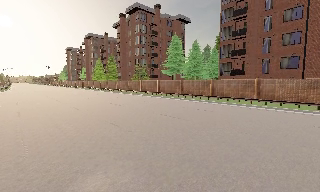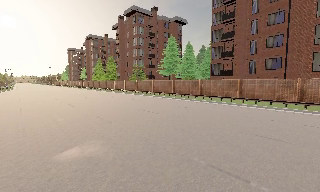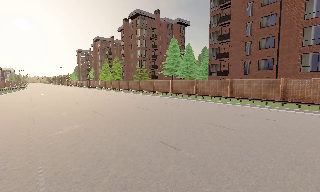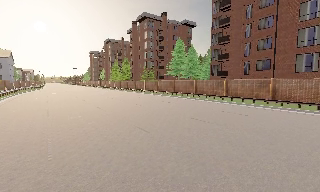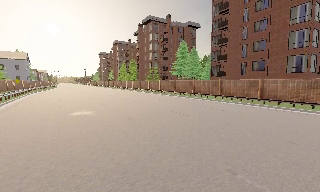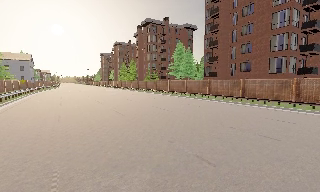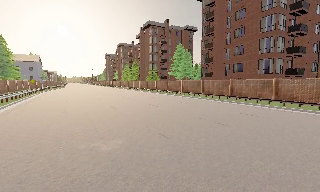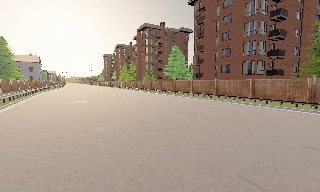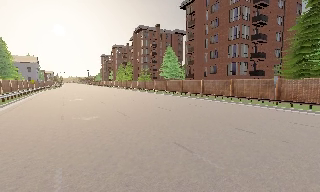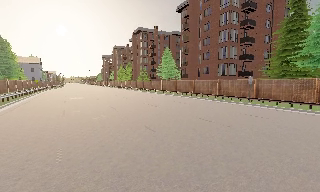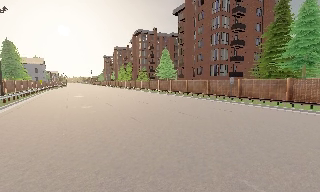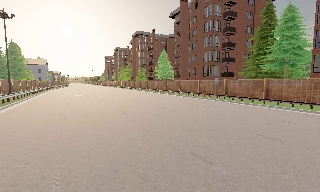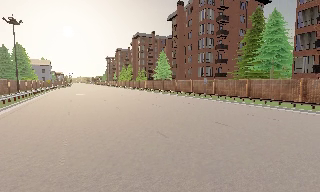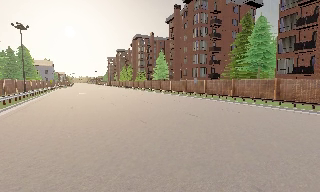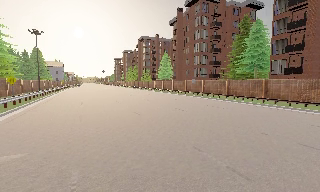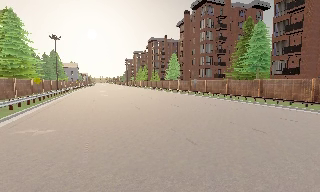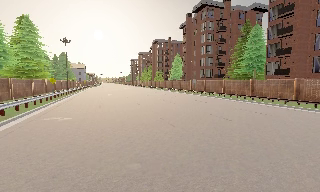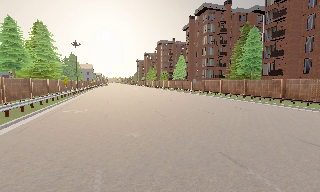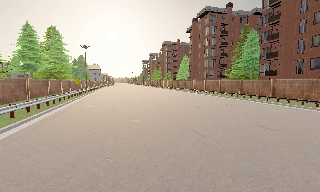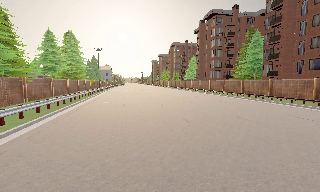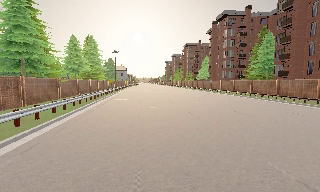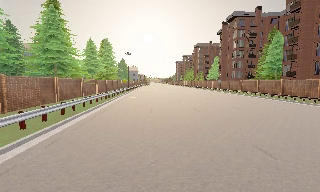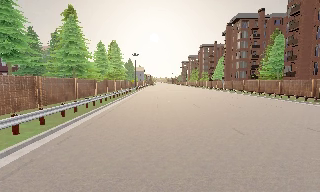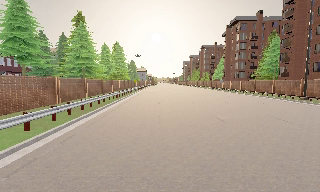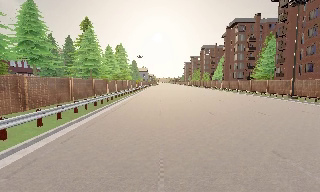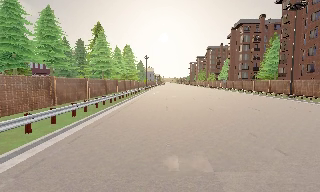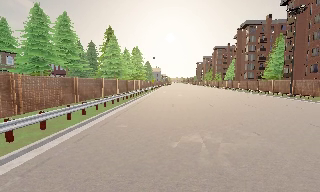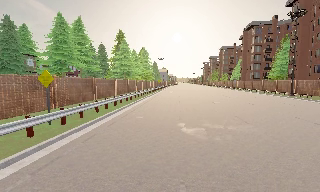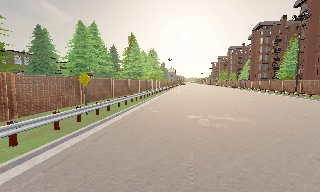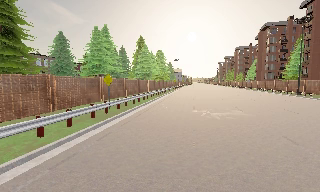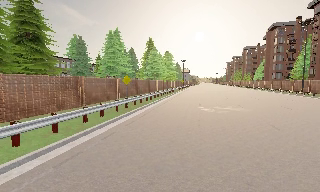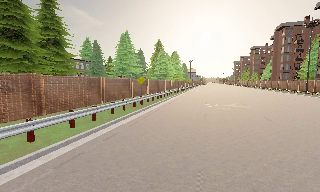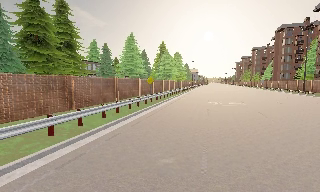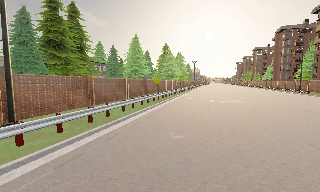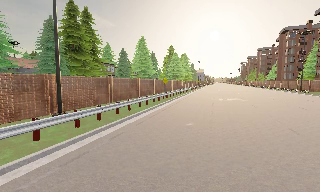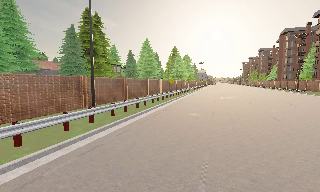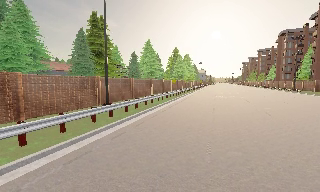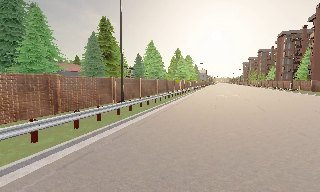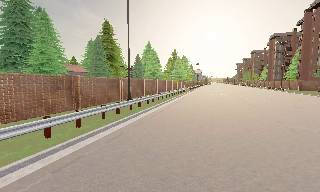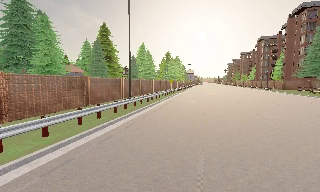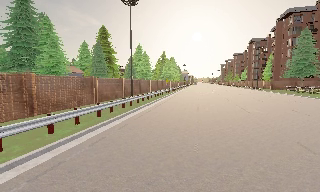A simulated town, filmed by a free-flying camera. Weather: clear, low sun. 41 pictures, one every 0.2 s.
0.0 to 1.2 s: The camera pans to its left, which is counterclockwise from overhead, by about 15 degrees. It travels backward and to its right, about 14 m, so what stands in front gets smaller.
1.2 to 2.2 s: The camera travels backward and to its right, about 12 m, so what stands in front gets smaller.
2.2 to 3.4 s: The camera pans to its left, which is counterclockwise from overhead, by about 10 degrees. It travels backward and to its right, about 14 m, so what stands in front gets smaller.
3.4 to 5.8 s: The camera swings to its left by about 30 degrees, and the scene slides to the right. It travels backward, about 25 m, so what stands in front gets smaller.
5.8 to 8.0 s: The camera travels backward, about 20 m, so what stands in front gets smaller.
The film runs backward here.
